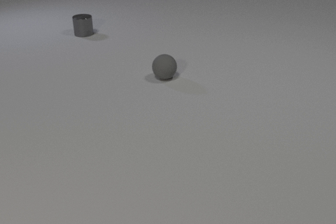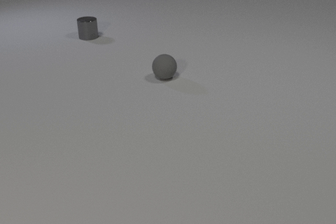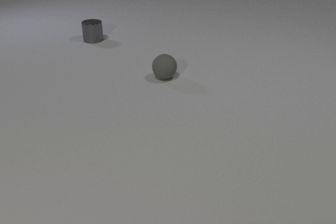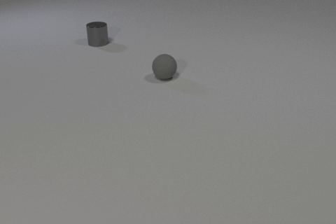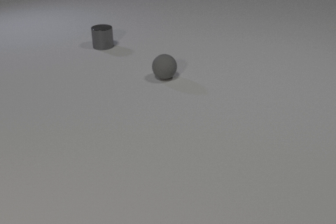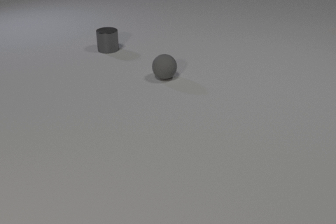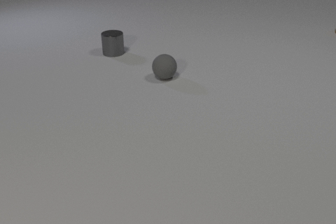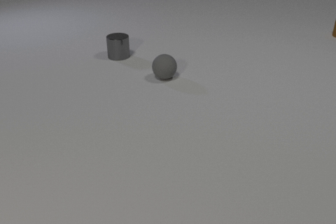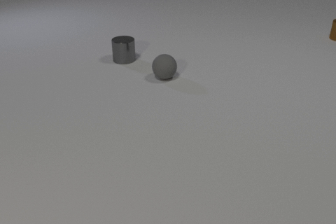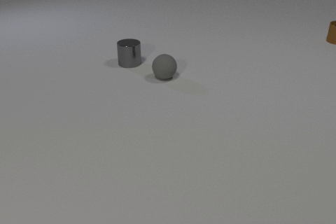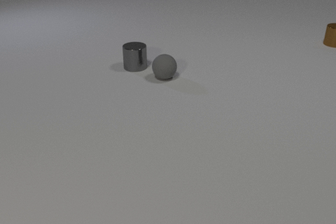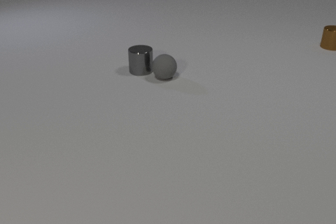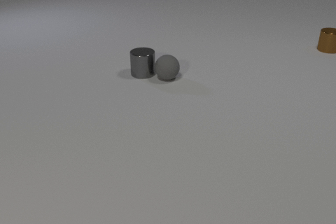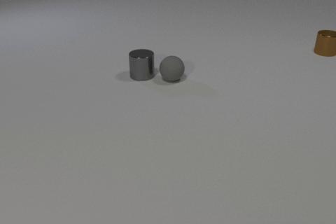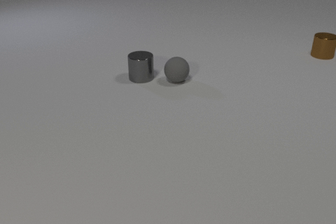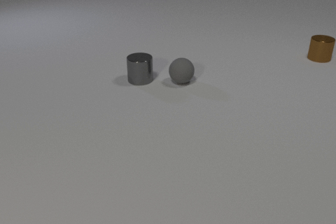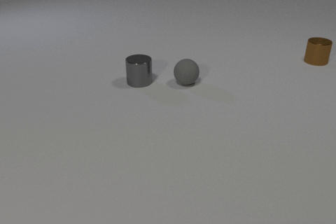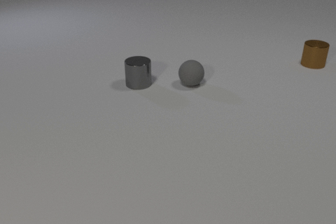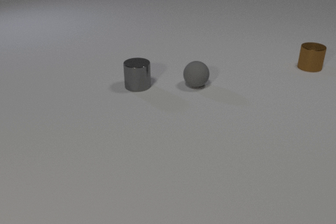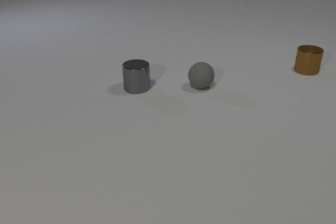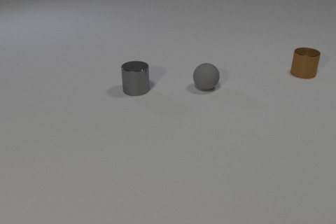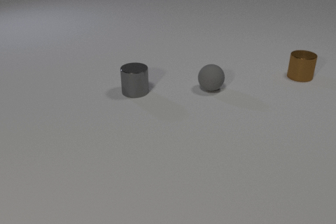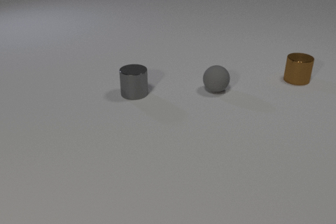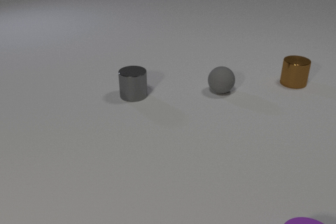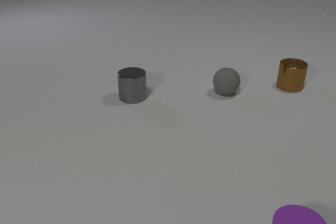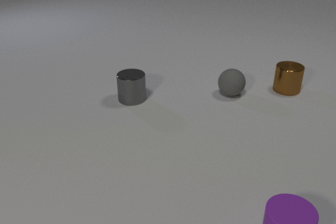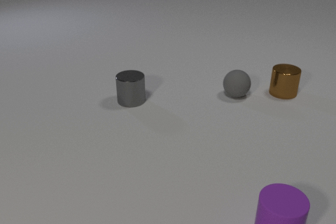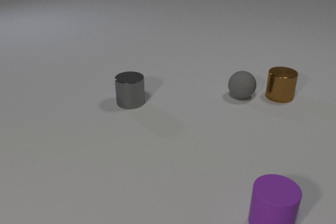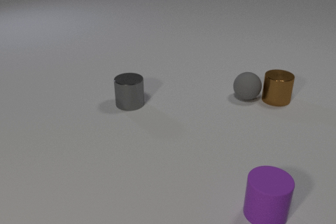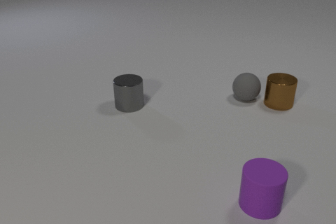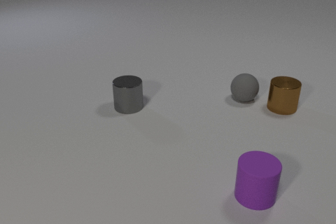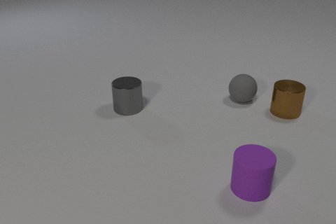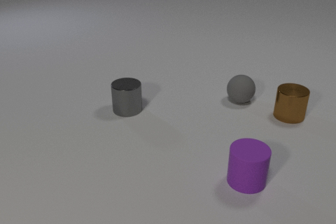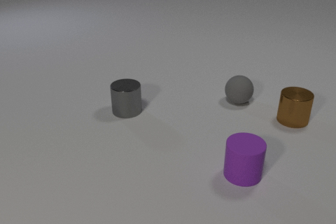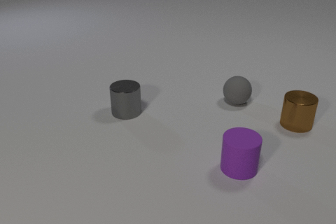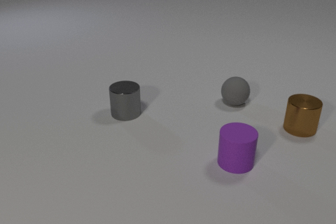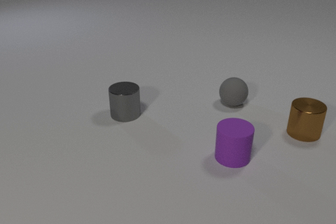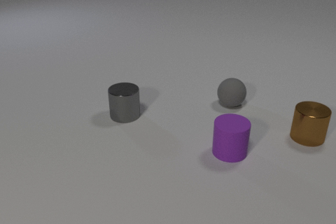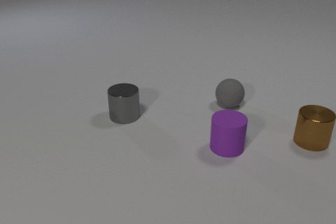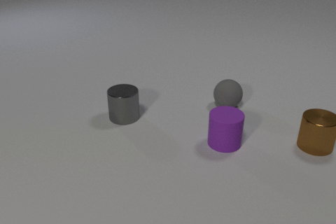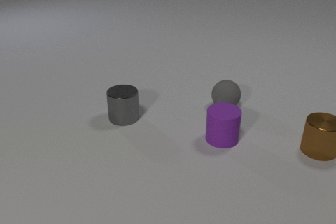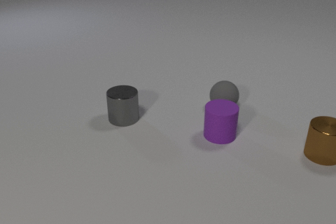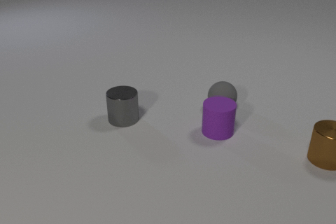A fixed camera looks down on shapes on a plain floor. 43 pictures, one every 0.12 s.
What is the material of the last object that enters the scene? rubber.
What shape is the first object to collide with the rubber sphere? cylinder.
Are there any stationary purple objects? no.
0.00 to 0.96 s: The gray metal cylinder slides toward the camera and to the right. The brown metal cylinder comes in at the right edge, slides toward the camera.
0.96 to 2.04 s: The gray metal cylinder slides toward the camera. The gray rubber sphere rolls to the right and toward the camera. The brown metal cylinder slides toward the camera. The gray metal cylinder and the gray rubber sphere collide.
2.04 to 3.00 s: The gray metal cylinder slides toward the camera. The gray rubber sphere rolls to the right and toward the camera. The brown metal cylinder slides toward the camera. The purple rubber cylinder comes in at the bottom edge, slides away from the camera and to the left.
3.00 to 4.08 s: The gray metal cylinder slides toward the camera. The gray rubber sphere rolls toward the camera. The brown metal cylinder slides toward the camera. The purple rubber cylinder slides away from the camera and to the left. The gray rubber sphere and the brown metal cylinder collide.
4.08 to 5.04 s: The gray metal cylinder slides toward the camera. The gray rubber sphere rolls toward the camera and to the left. The brown metal cylinder slides toward the camera and to the right. The purple rubber cylinder slides away from the camera.
